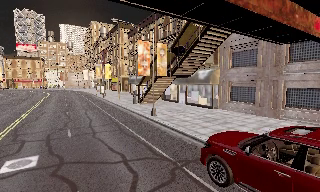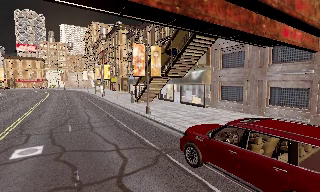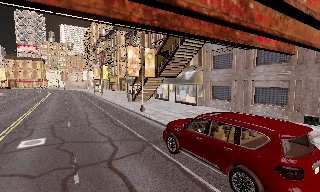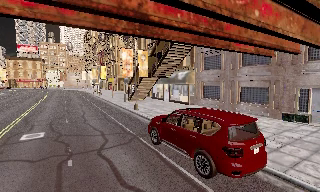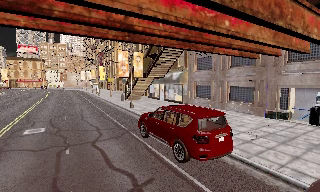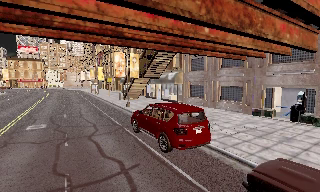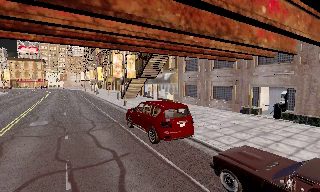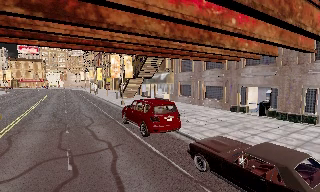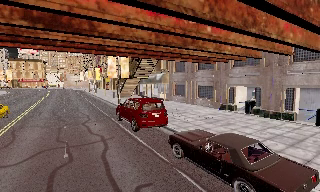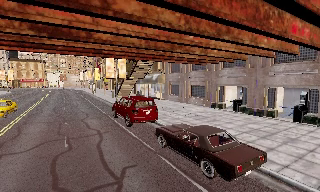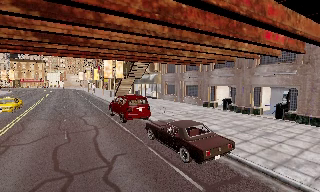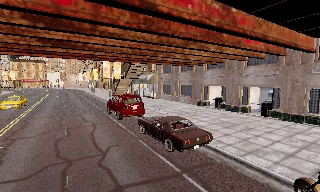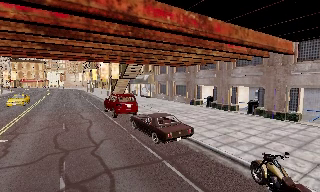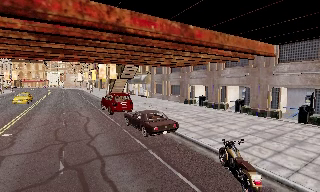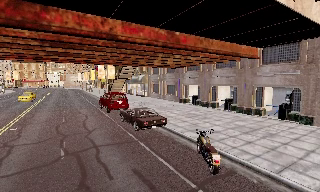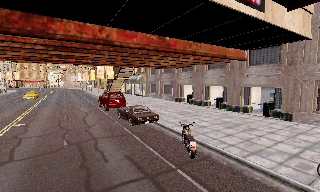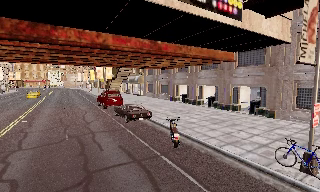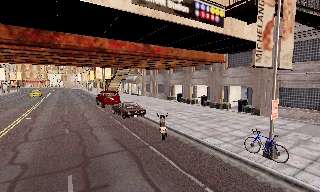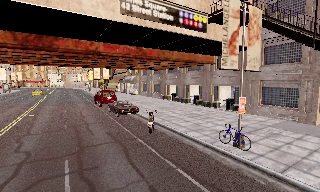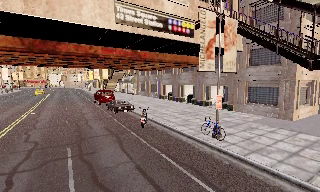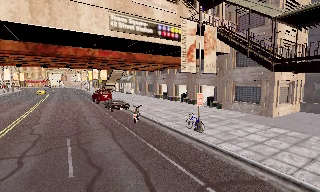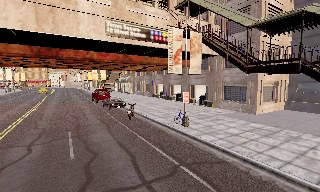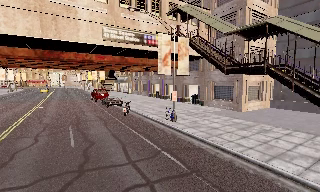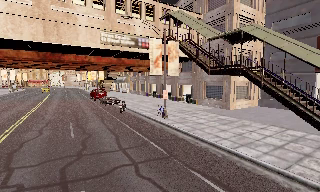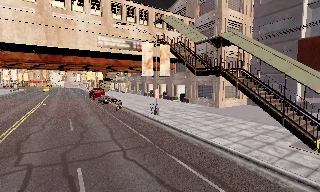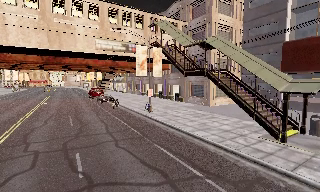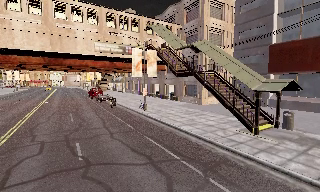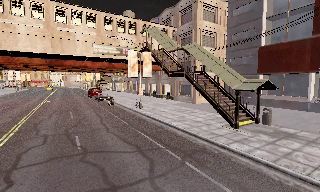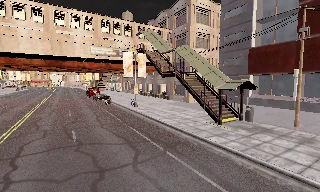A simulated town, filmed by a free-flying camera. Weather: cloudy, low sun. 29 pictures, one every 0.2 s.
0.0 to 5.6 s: The camera travels backward and to its right, about 35 m, so what stands in front gets smaller.
The film runs backward here.
